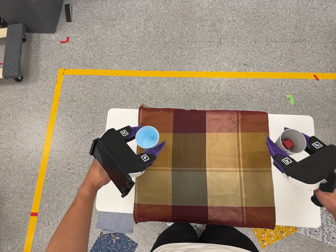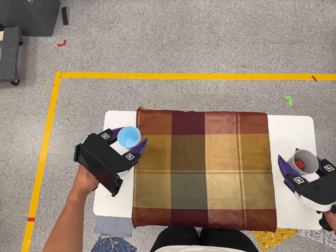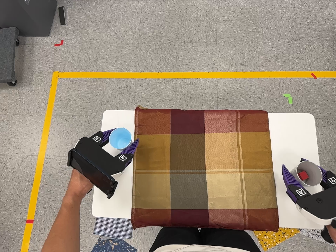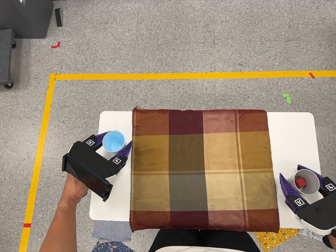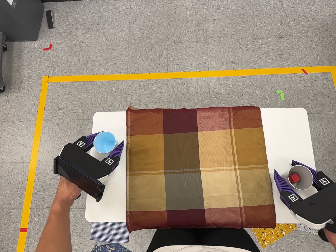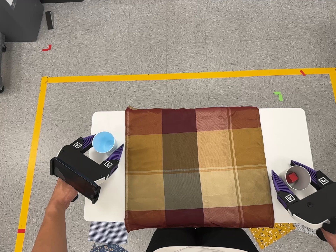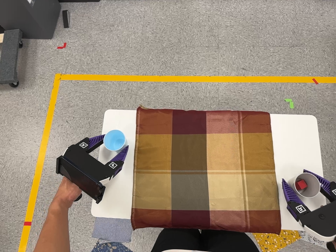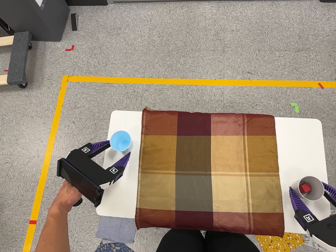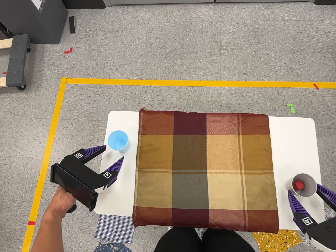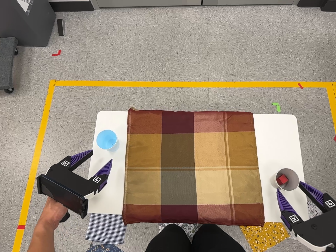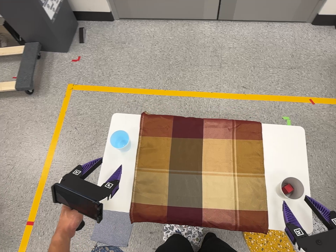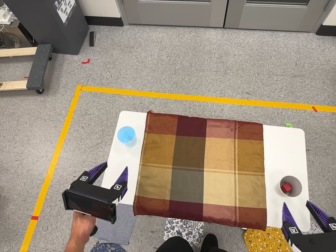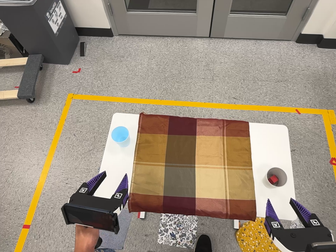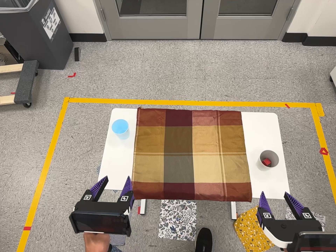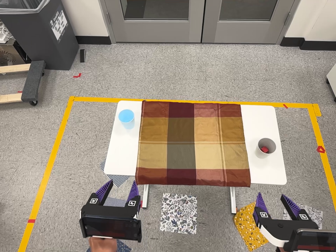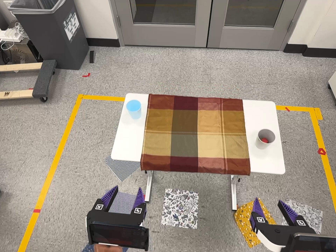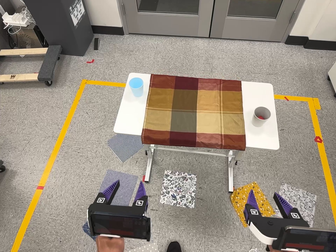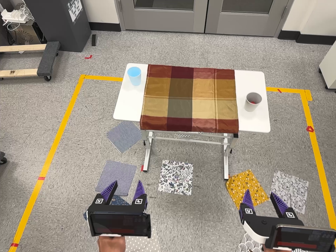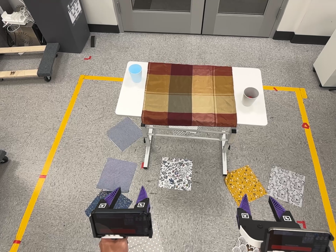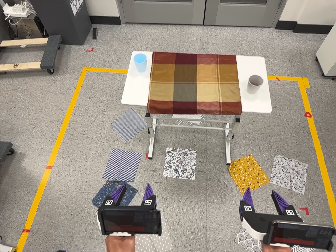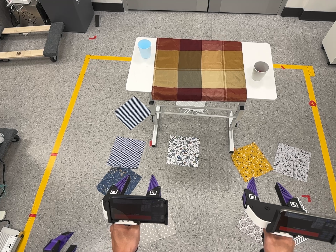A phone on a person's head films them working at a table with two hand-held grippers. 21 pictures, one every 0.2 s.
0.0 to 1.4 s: The camera shifts only a little, or ends up much as it began.
1.4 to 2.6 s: The camera travels backward and toward the bottom of its view, about 30 cm, so what stands in front gets smaller. Its aim tips toward the top of its view by about 10 degrees.
2.6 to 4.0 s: The camera travels toward the bottom of its view and backward, about 50 cm, so close, fixed things drift upward.
The film runs backward here.
